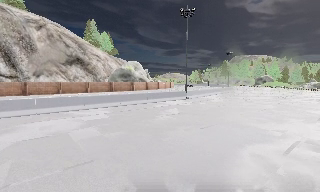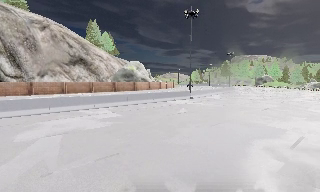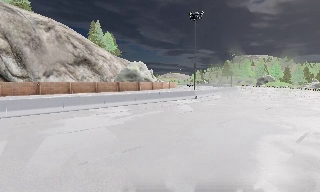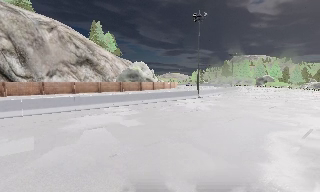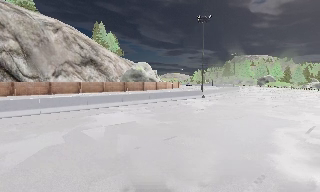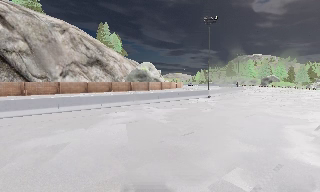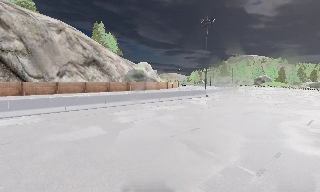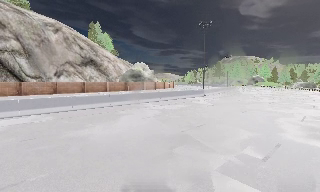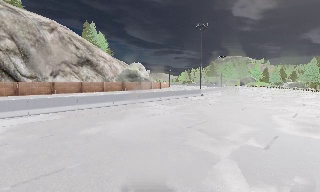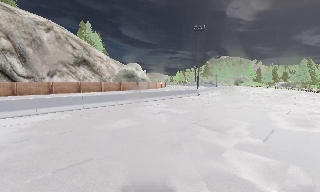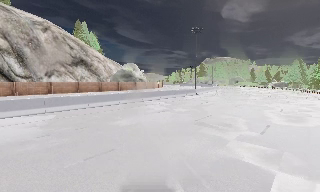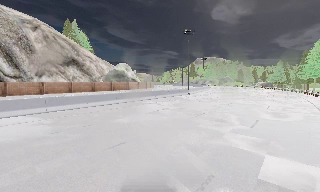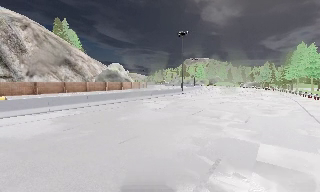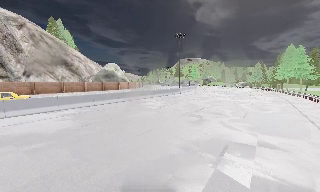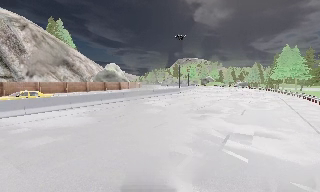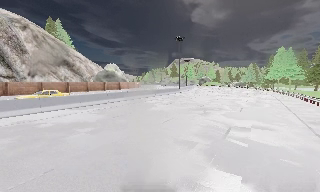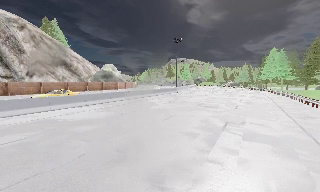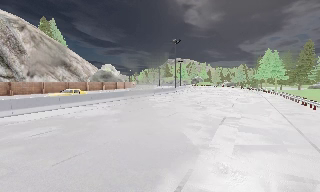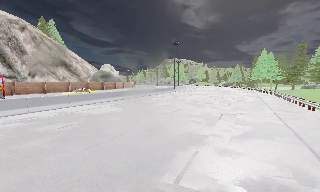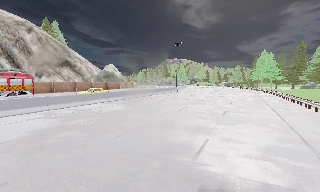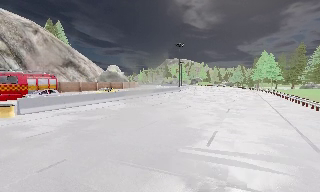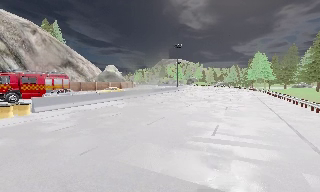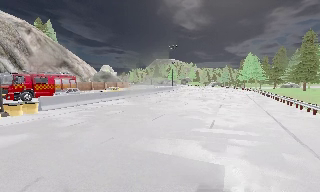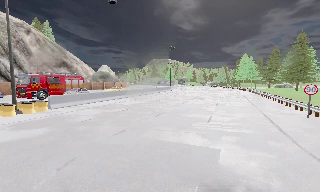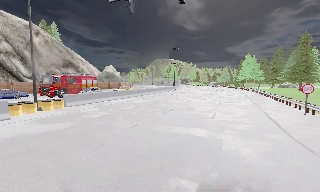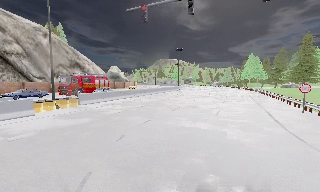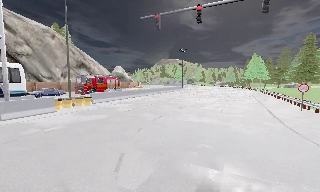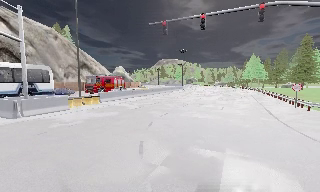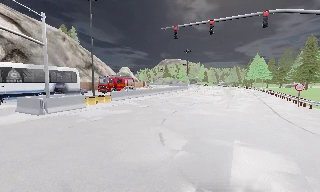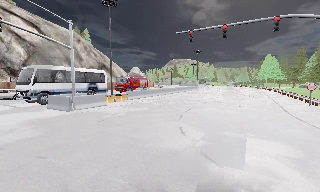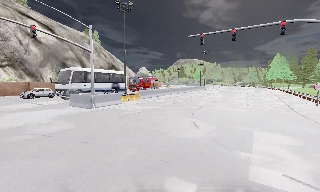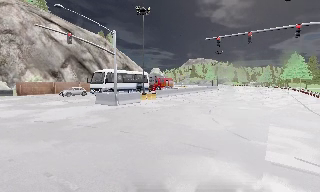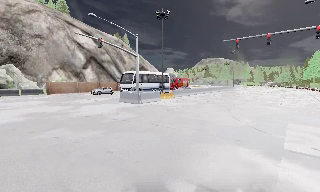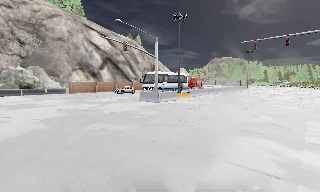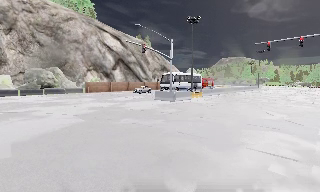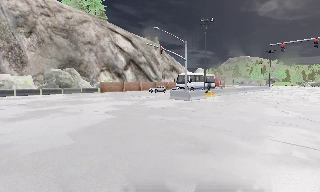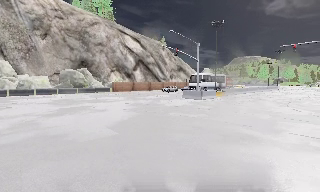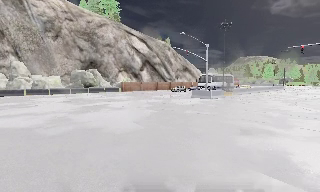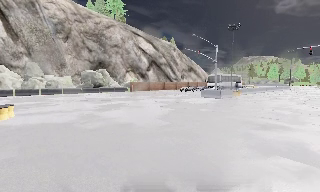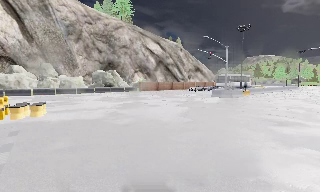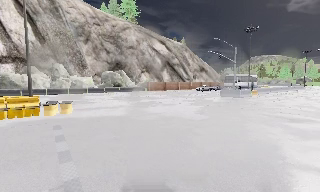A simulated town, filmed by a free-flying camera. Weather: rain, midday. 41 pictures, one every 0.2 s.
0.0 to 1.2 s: The camera travels to its left and backward, about 5 m, so close, fixed things drift to the right.
1.2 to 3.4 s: The camera pans to its right, which is clockwise from overhead, by about 20 degrees. It travels backward and to its left, about 12 m, so what stands in front gets smaller.
3.4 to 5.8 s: The camera travels backward and to its left, about 15 m, so what stands in front gets smaller.
5.8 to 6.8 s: The camera swings to its left by about 15 degrees, and the scene slides to the right. It travels backward and to its left, about 7 m, so what stands in front gets smaller.
6.8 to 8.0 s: The camera travels to its left and backward, about 9 m, so close, fixed things drift to the right.
The film runs backward here.
